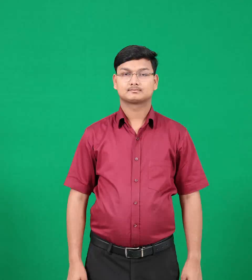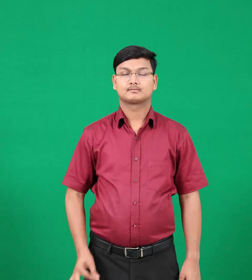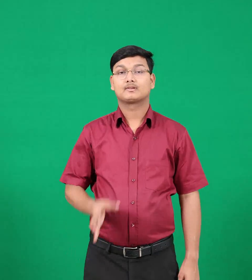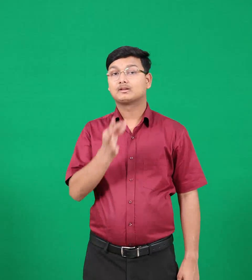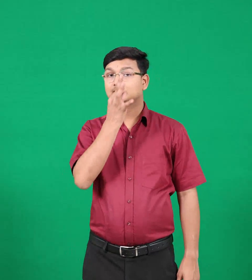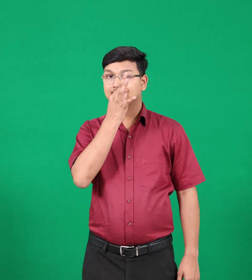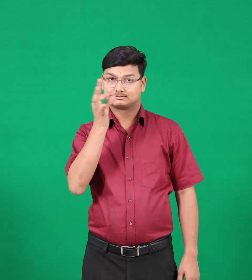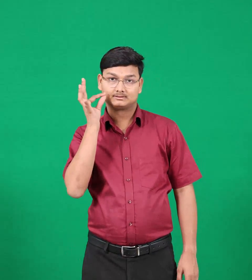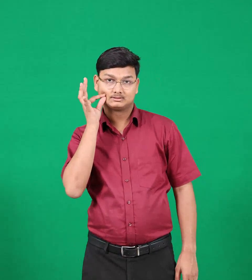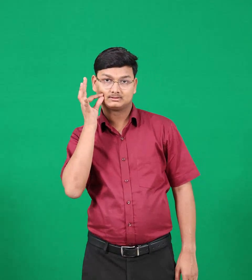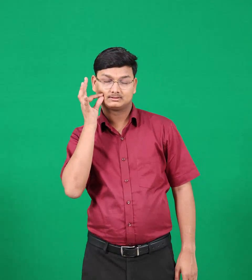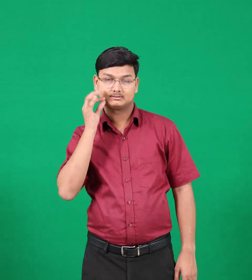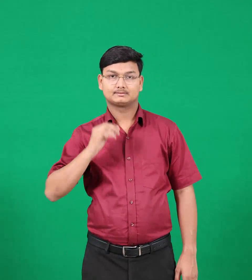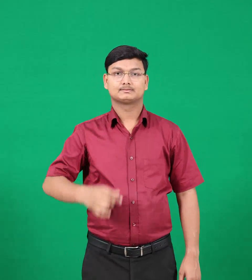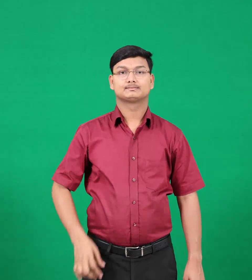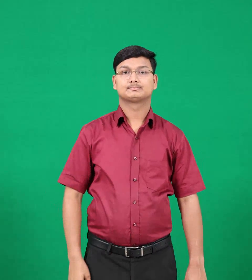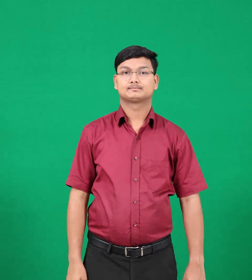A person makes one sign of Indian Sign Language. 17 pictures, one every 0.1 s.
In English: fasting
